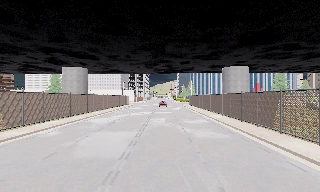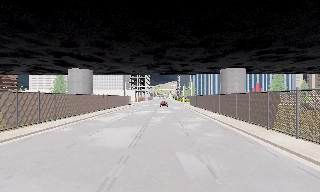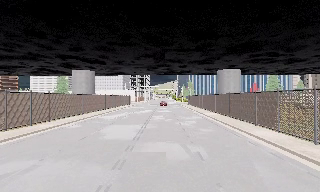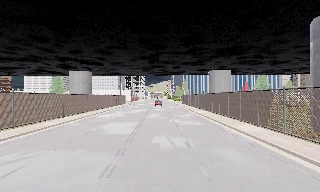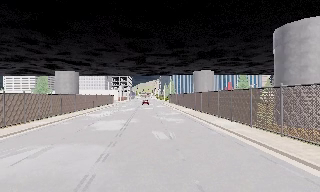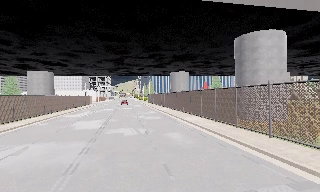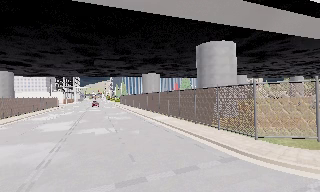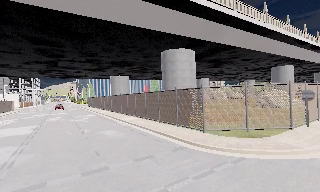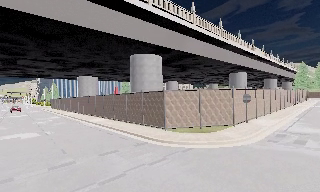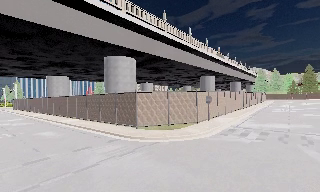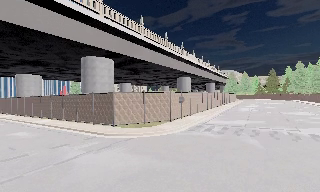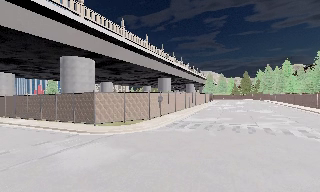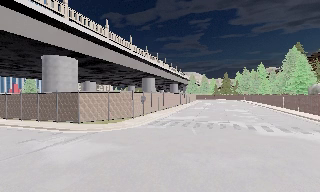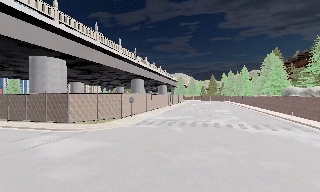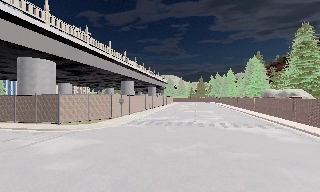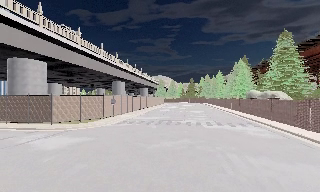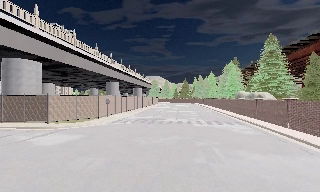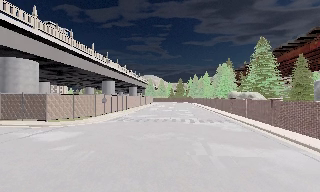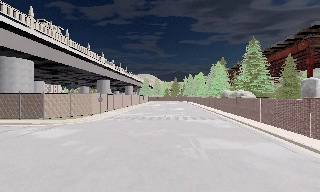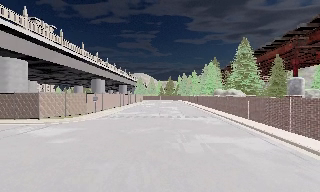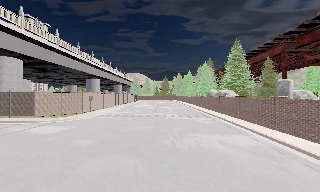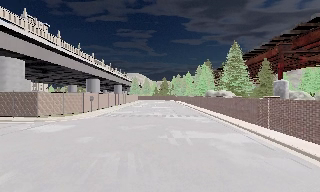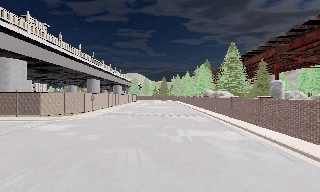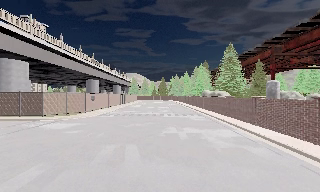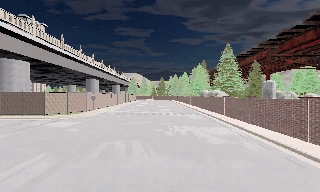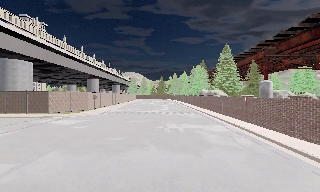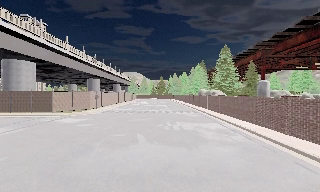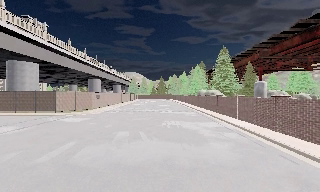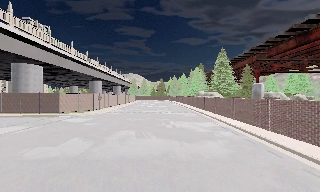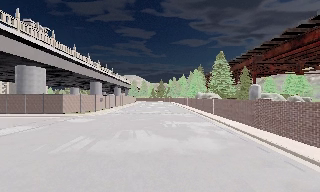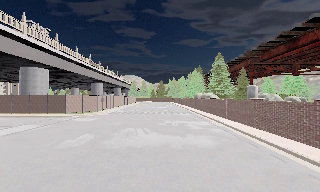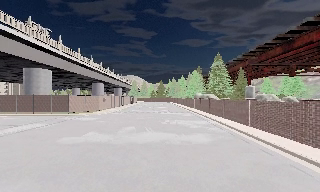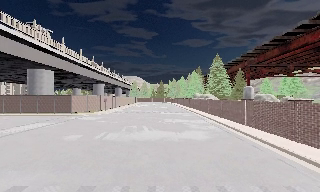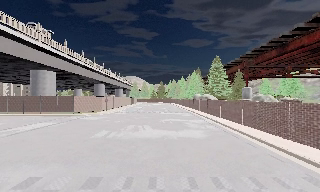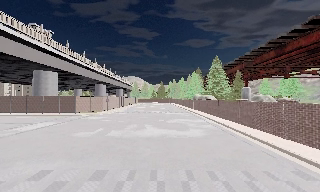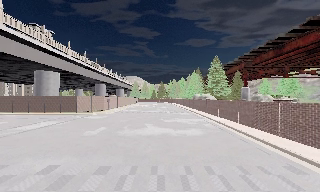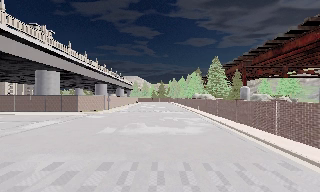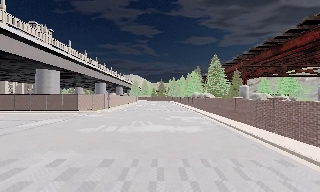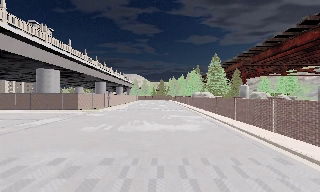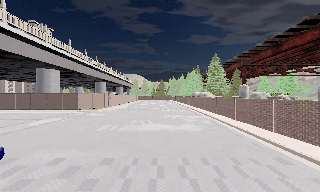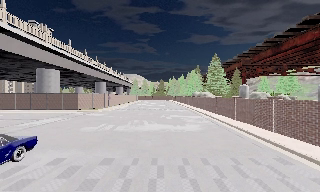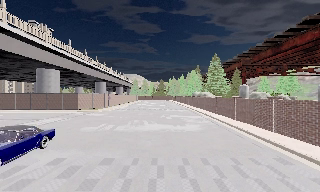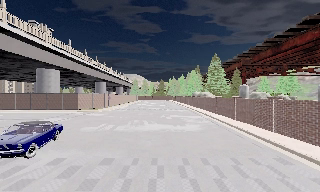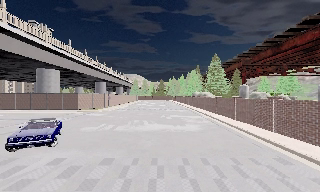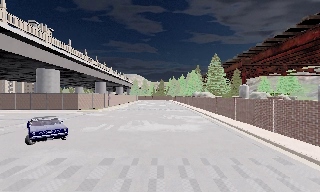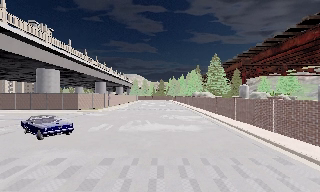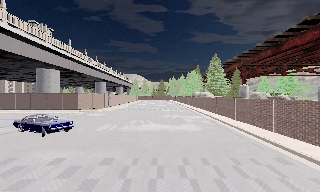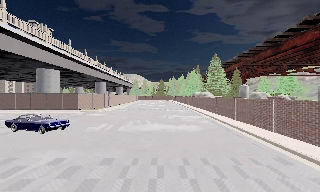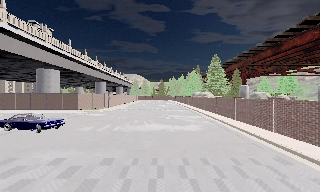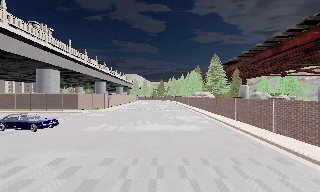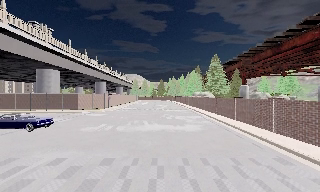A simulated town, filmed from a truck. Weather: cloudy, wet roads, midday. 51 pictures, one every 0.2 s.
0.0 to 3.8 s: The scene slides to the left, as the camera pans about 90 degrees to its right. It travels backward, about 20 m. It loses speed.
3.8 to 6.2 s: The camera travels backward, about 9 m, so what stands in front gets smaller.
6.2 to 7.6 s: The camera travels backward, about 2.5 m, so what stands in front gets smaller. It loses speed.
7.6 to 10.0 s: The camera keeps its place and its aim.
The film runs backward here.
